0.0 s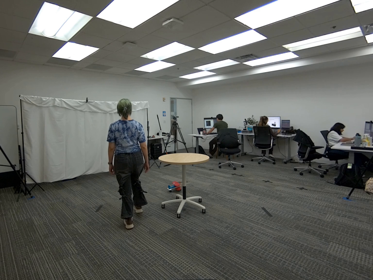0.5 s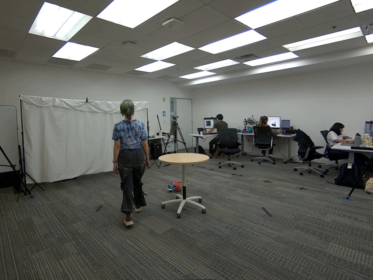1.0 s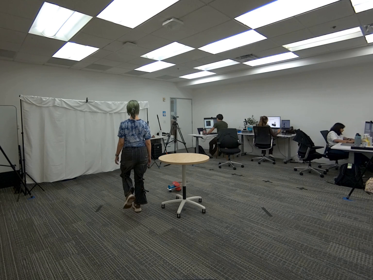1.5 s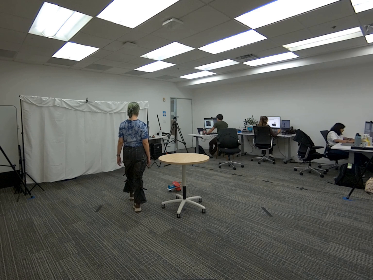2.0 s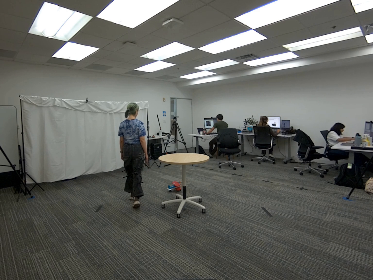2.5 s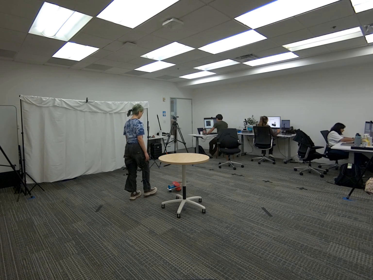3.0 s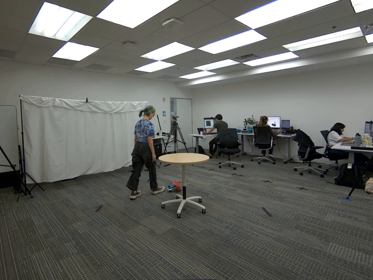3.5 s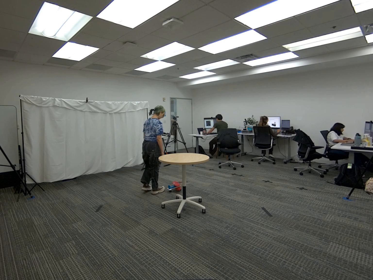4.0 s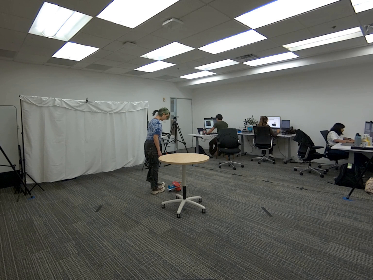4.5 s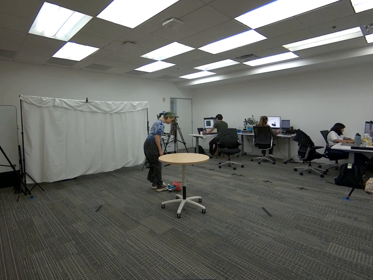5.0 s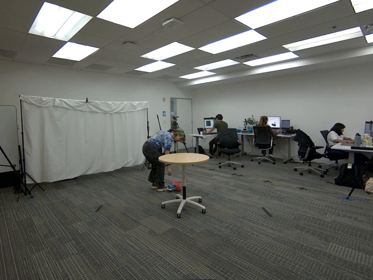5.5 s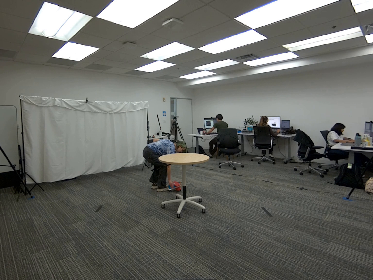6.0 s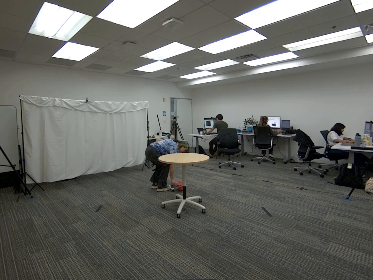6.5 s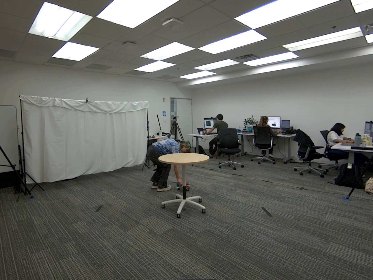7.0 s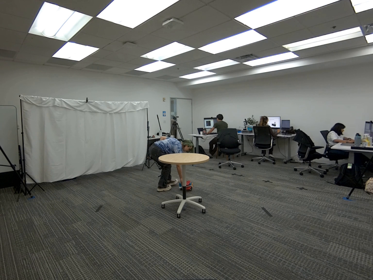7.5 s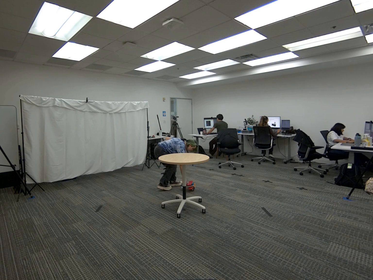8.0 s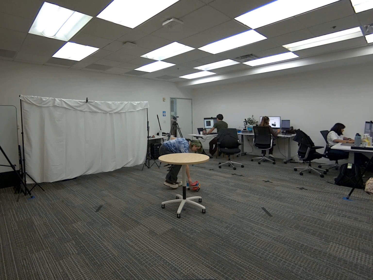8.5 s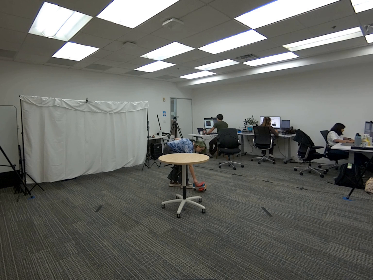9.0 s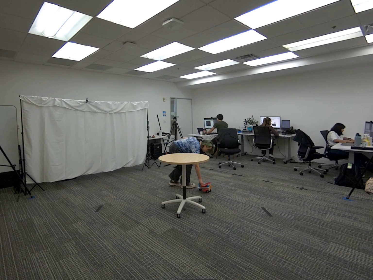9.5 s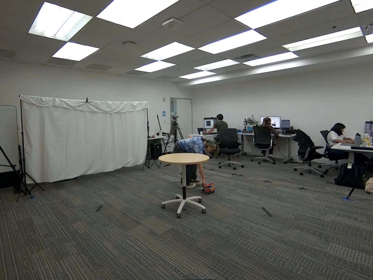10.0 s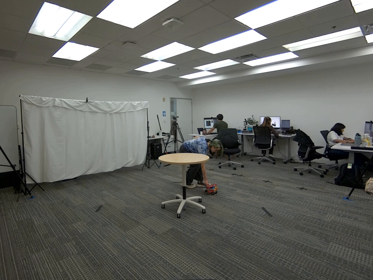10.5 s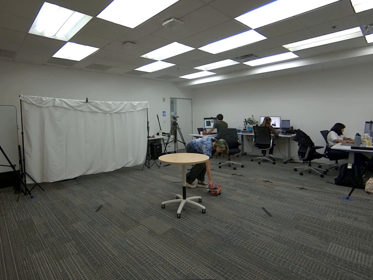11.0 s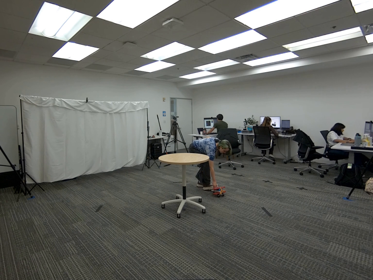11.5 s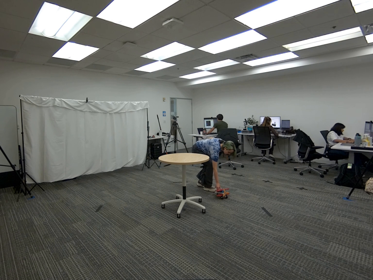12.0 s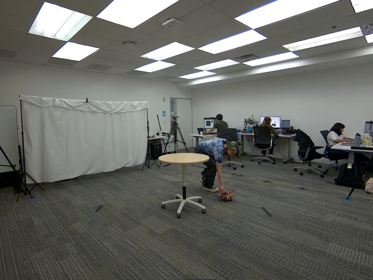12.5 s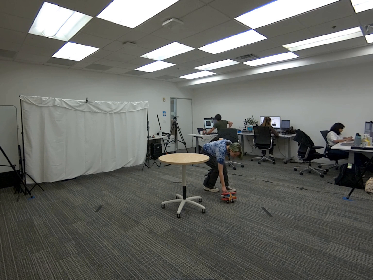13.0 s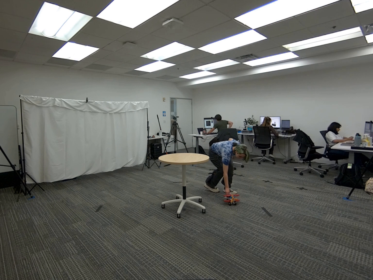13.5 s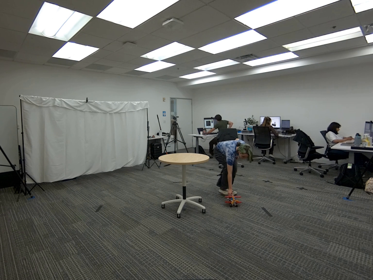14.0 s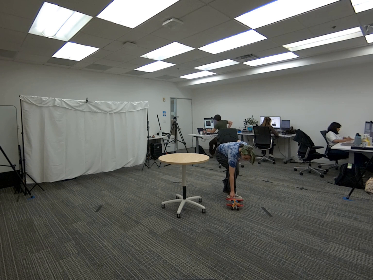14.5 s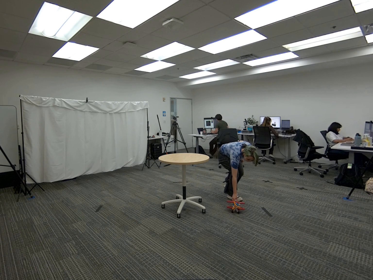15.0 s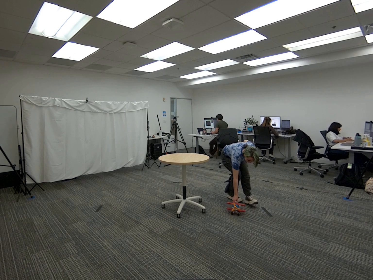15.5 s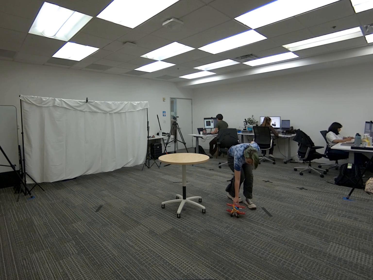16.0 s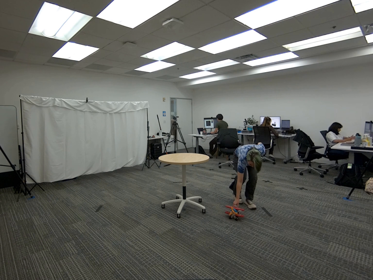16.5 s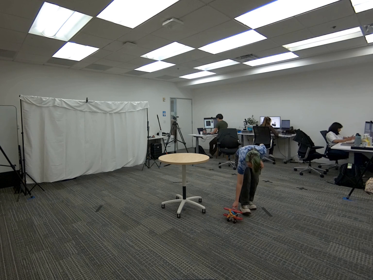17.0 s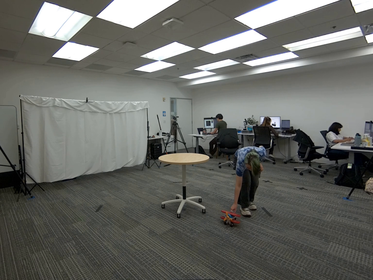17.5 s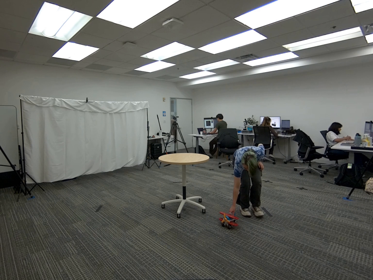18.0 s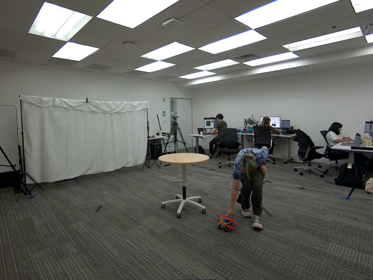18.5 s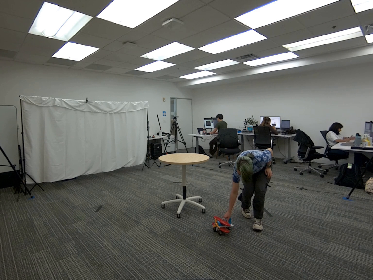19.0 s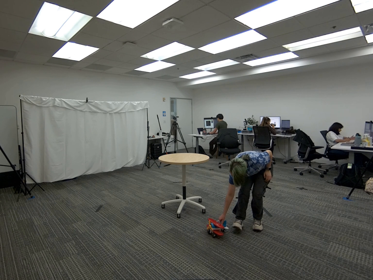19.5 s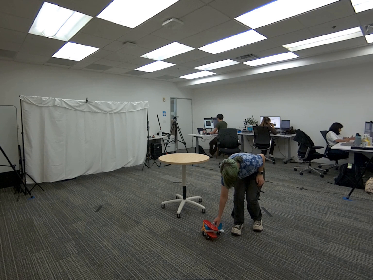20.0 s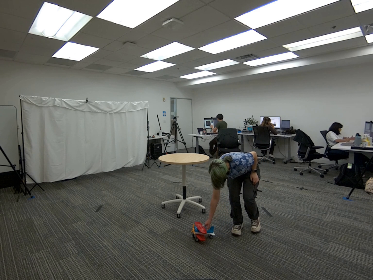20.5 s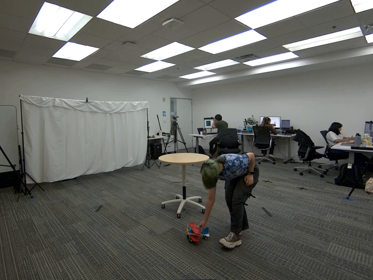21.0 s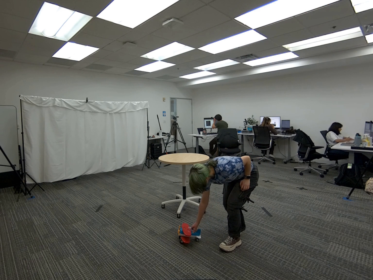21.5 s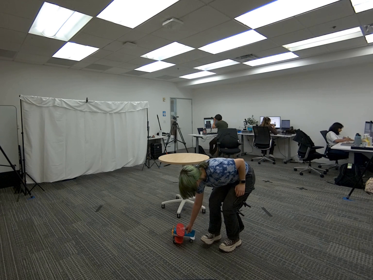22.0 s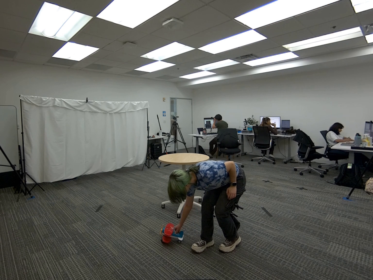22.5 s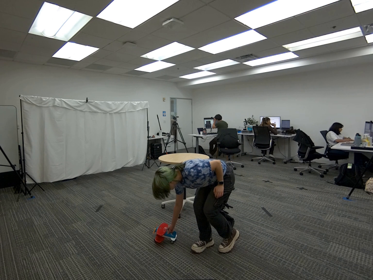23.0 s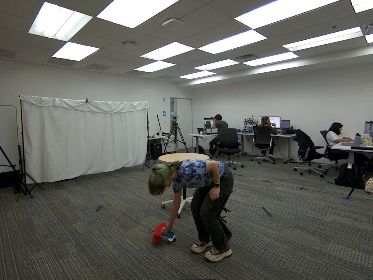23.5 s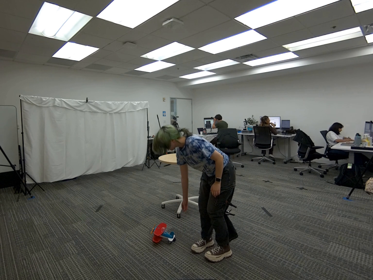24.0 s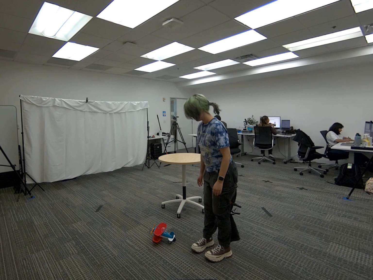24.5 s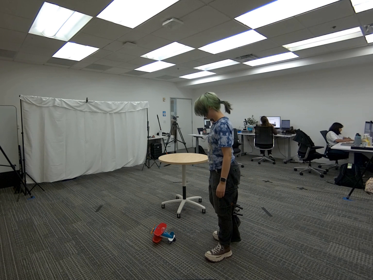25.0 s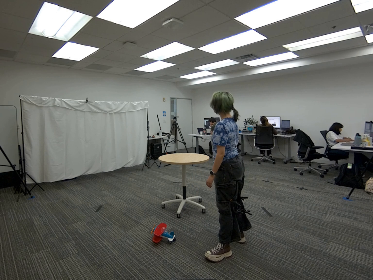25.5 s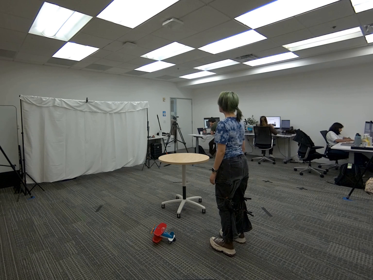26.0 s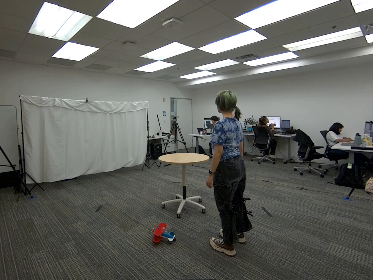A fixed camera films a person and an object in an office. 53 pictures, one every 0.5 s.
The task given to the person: Walk to the toy airplane on the ground. Place your right hand on the plane and roll it around the round table until finished.
